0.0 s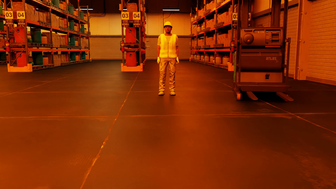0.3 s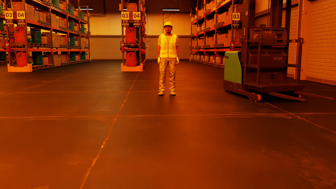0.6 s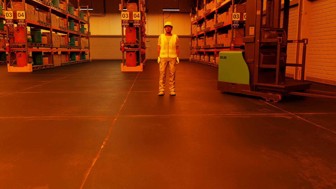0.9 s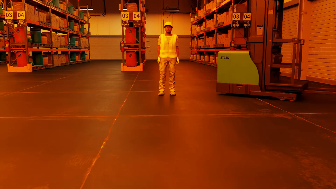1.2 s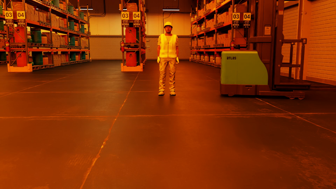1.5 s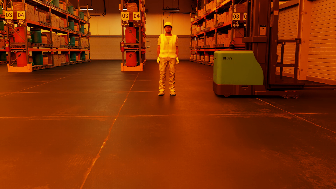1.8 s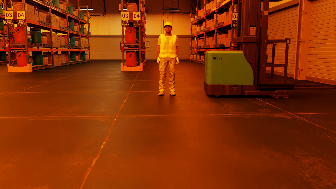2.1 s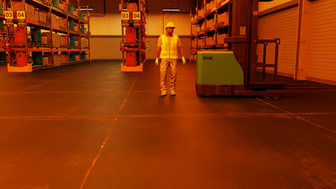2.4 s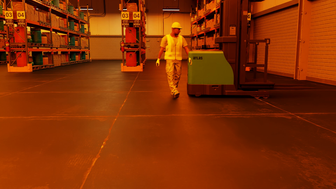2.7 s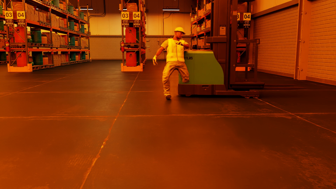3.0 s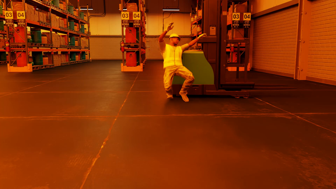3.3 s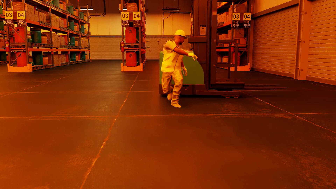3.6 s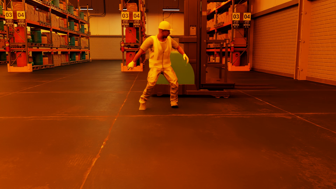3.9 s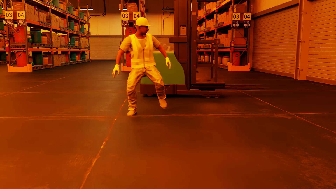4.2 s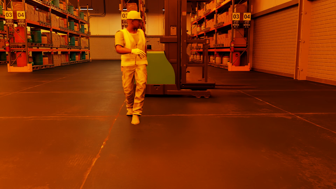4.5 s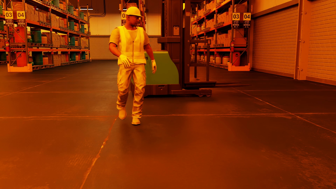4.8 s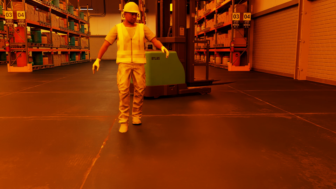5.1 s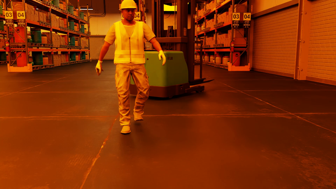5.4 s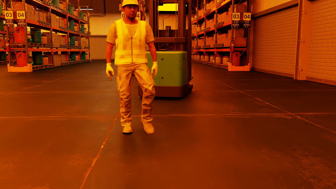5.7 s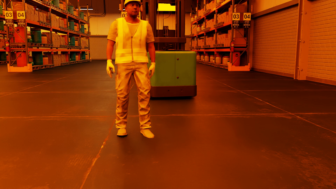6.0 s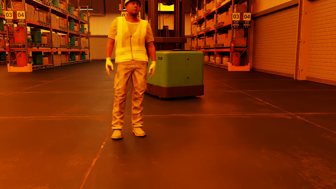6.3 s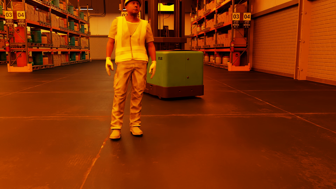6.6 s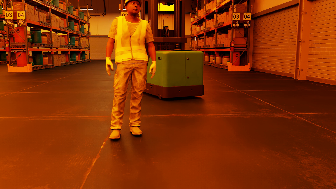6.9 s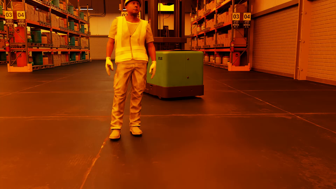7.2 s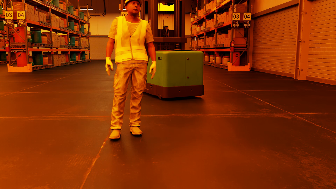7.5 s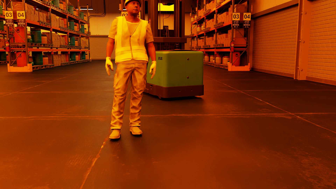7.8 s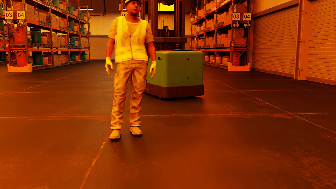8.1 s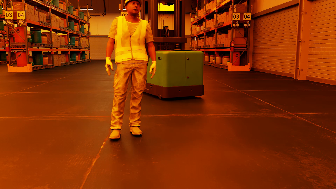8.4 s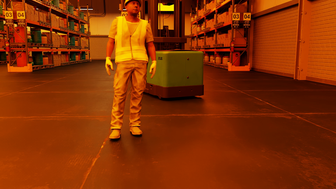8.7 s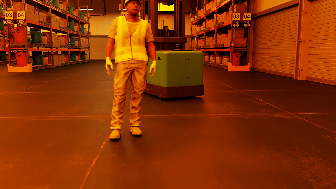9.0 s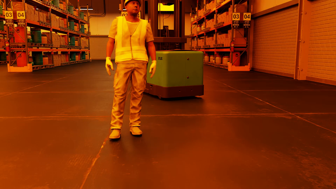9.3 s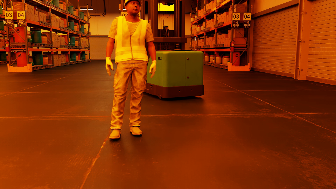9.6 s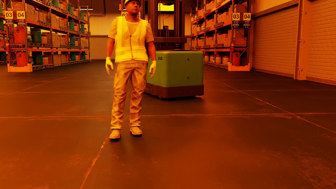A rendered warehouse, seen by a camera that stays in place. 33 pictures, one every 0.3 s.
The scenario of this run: Near miss between a forklift and a person.
